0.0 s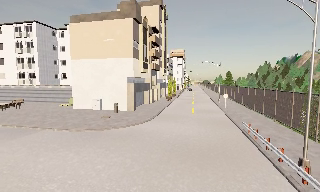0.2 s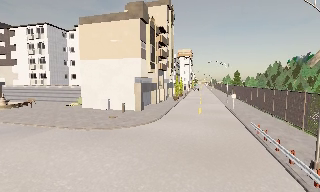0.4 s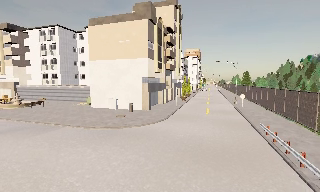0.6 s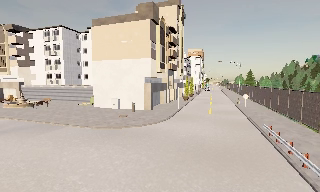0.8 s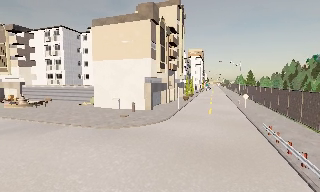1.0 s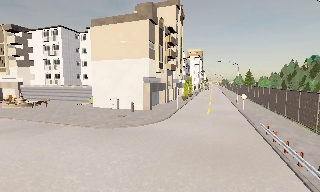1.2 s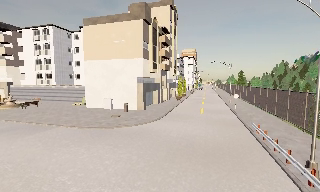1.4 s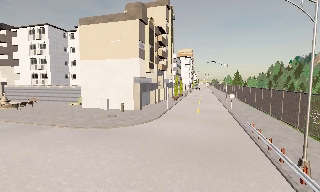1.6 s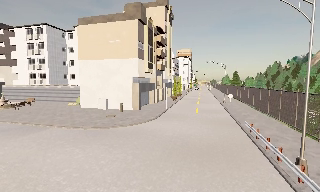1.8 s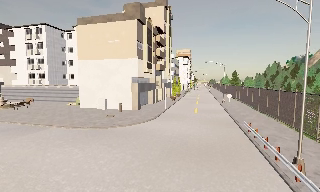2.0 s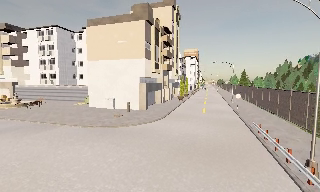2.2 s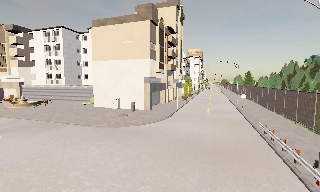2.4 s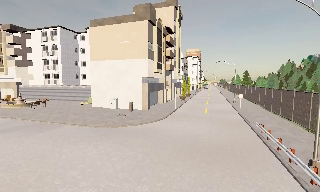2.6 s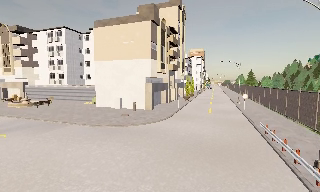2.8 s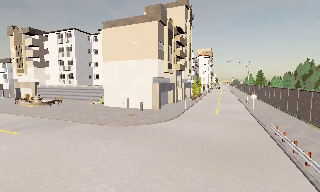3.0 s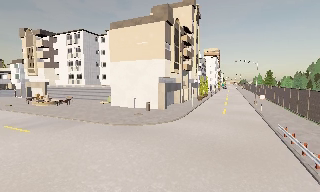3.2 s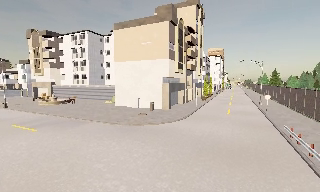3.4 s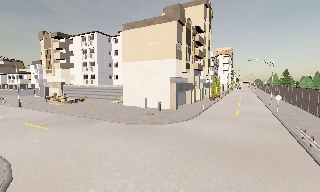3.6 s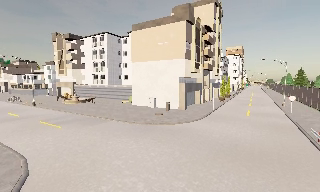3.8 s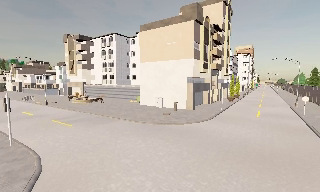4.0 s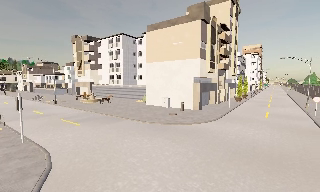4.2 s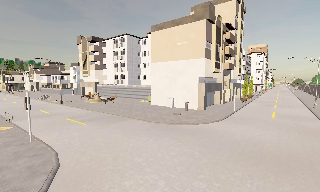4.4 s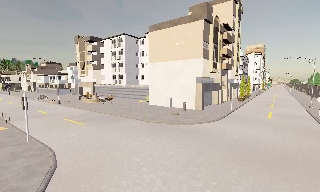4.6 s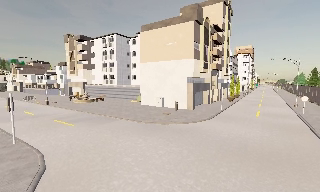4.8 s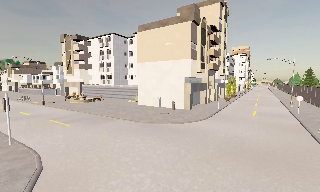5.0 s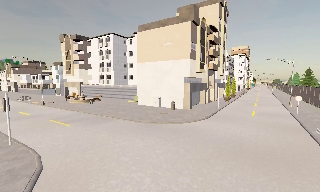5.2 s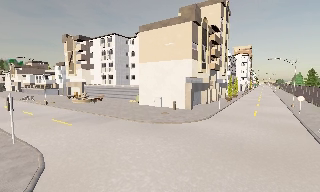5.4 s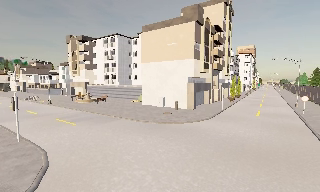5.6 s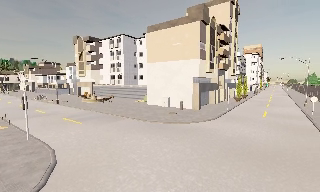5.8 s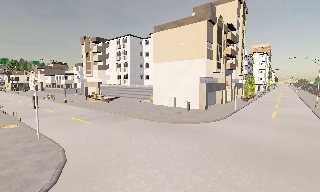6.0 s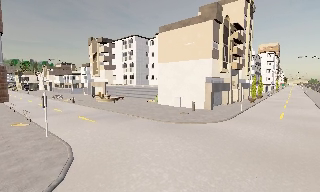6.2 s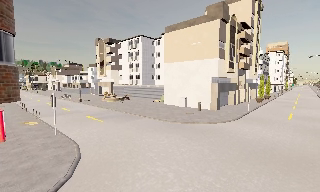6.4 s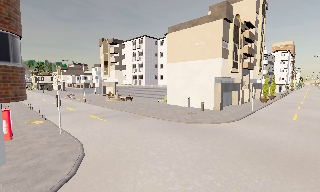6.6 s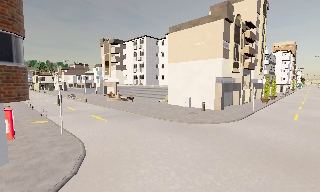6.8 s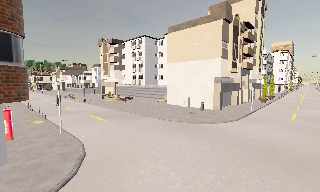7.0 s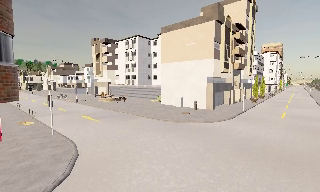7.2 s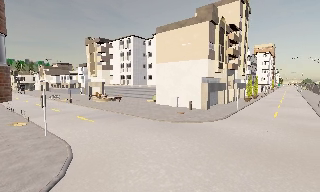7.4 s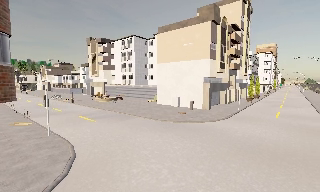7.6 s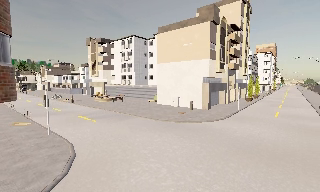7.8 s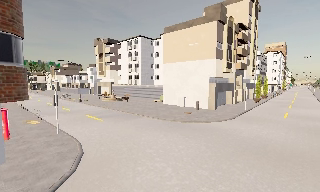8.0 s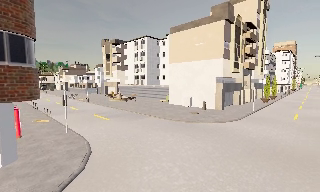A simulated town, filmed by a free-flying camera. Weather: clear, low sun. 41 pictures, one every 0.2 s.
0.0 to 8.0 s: The camera pans to its left, which is counterclockwise from overhead, by about 30 degrees. It travels backward, about 2 m.
The film runs backward here.
